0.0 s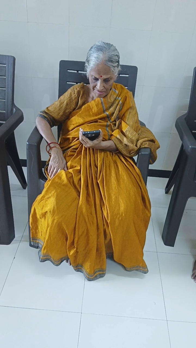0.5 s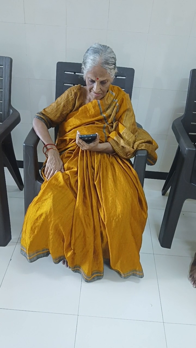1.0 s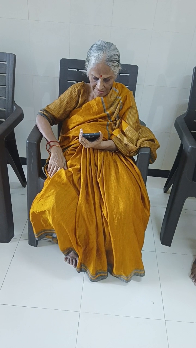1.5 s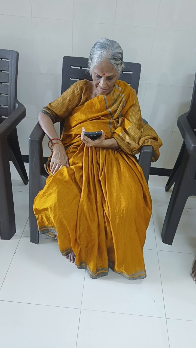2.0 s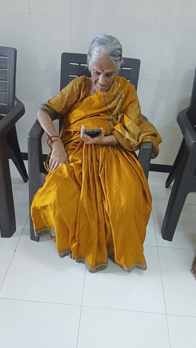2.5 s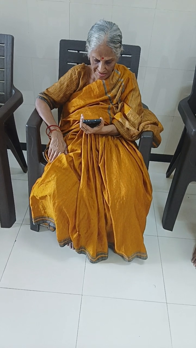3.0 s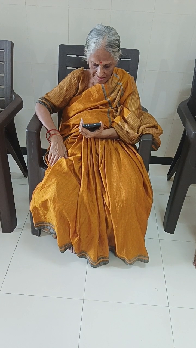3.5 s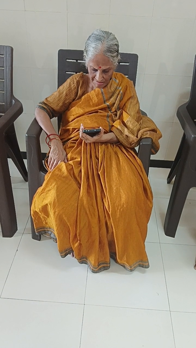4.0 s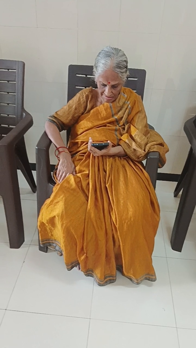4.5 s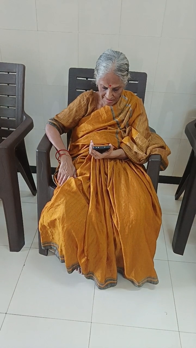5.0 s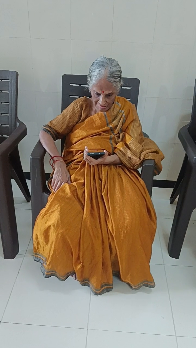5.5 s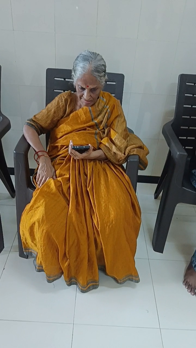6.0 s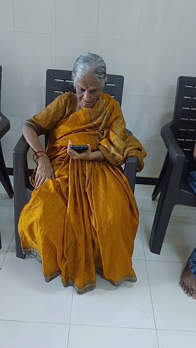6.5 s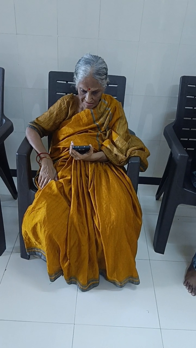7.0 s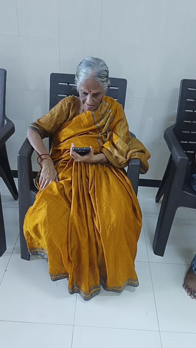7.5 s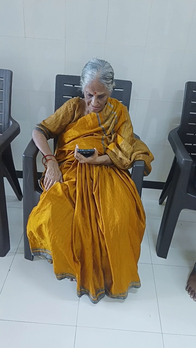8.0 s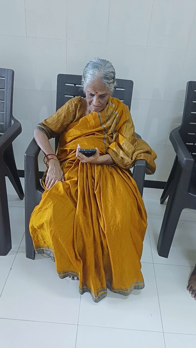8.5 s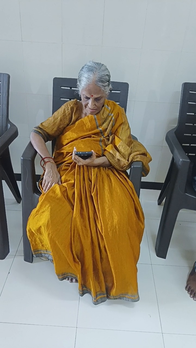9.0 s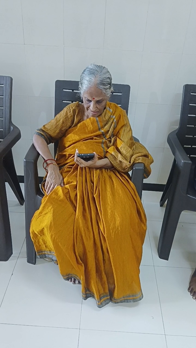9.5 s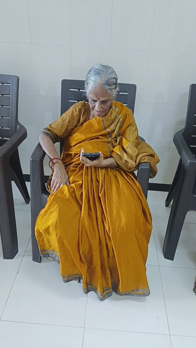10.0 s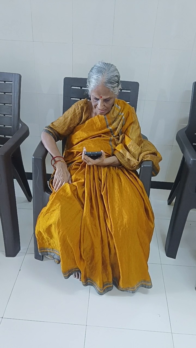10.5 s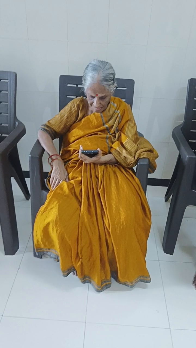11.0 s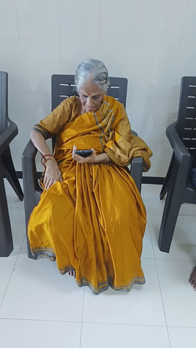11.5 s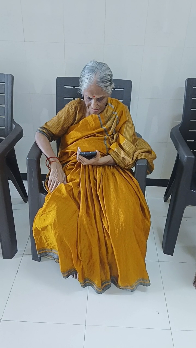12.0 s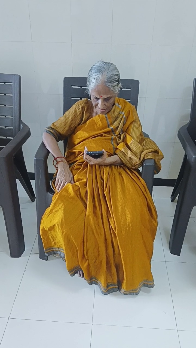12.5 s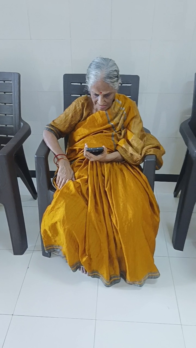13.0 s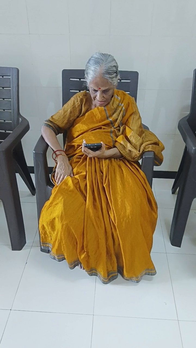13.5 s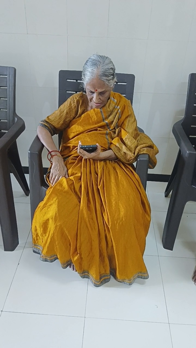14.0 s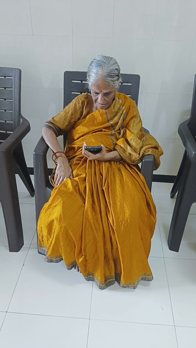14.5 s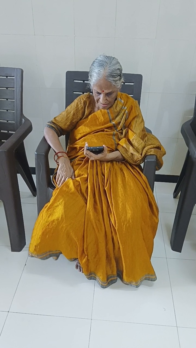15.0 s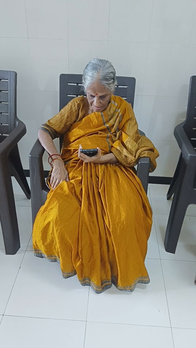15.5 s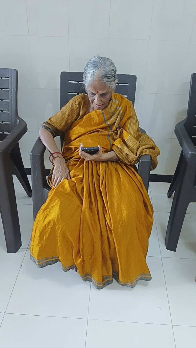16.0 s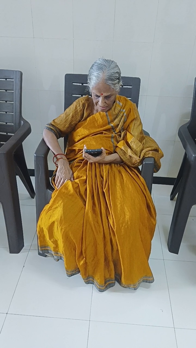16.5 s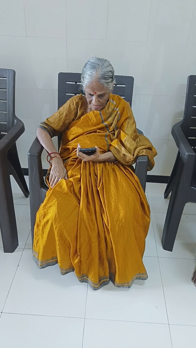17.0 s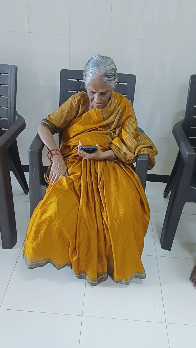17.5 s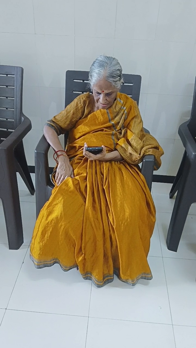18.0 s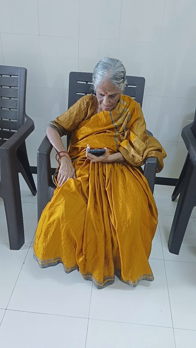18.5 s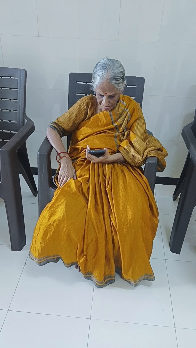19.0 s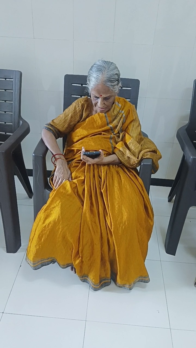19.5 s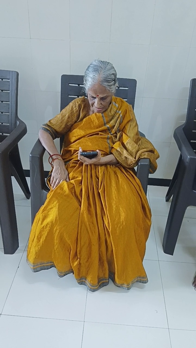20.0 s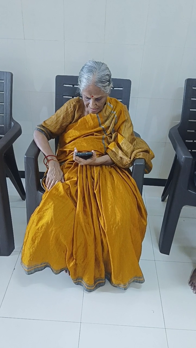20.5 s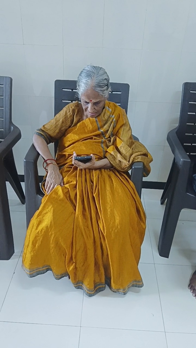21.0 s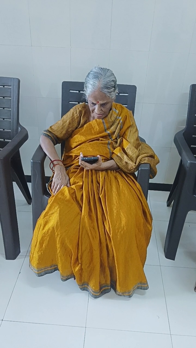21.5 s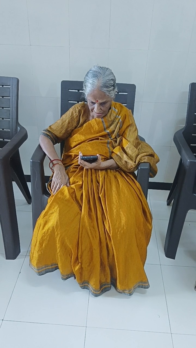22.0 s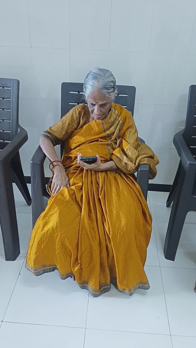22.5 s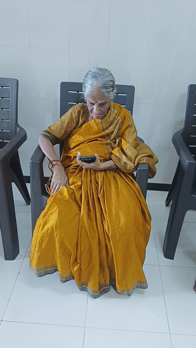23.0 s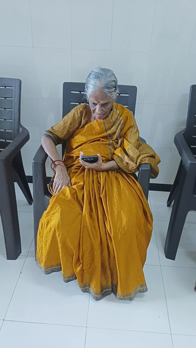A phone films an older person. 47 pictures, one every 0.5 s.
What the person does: Sitting.
